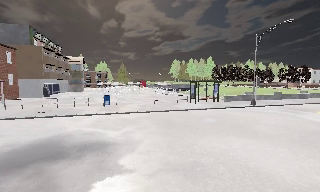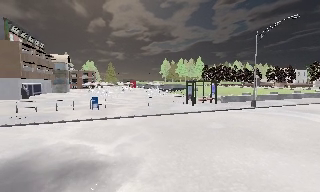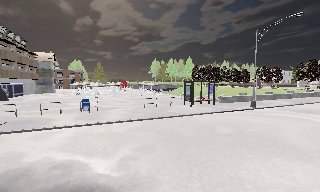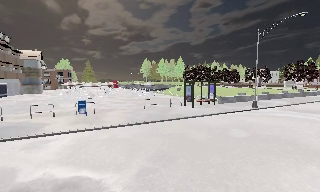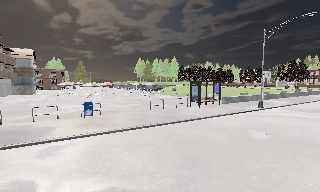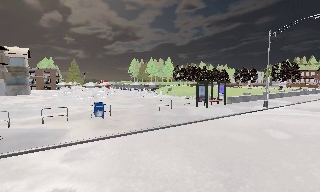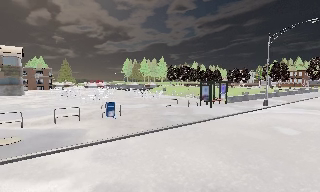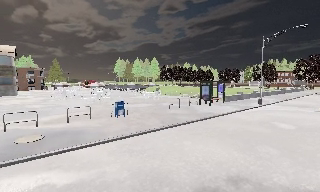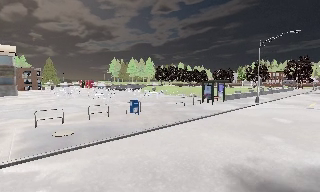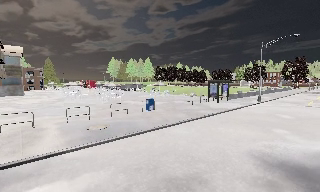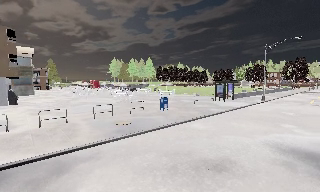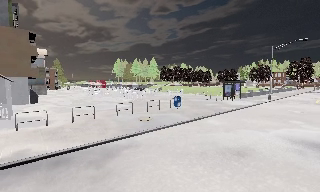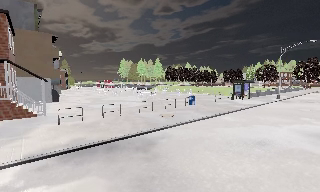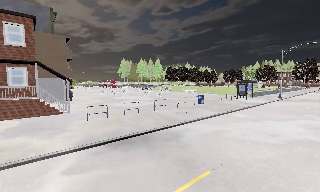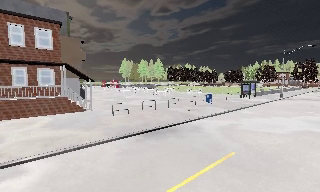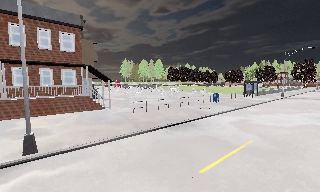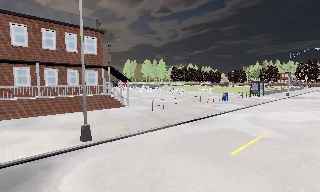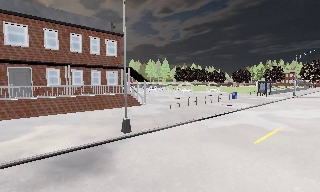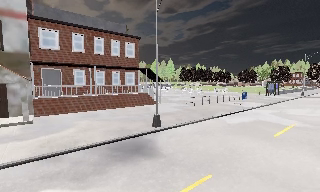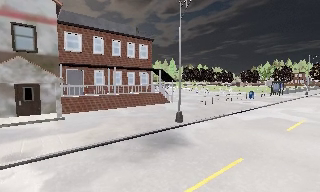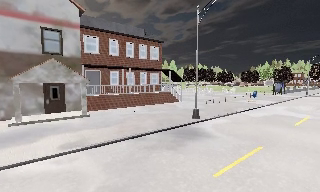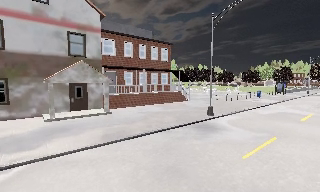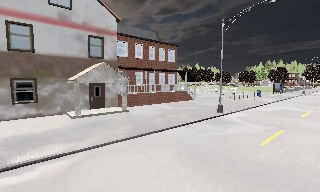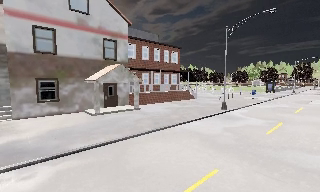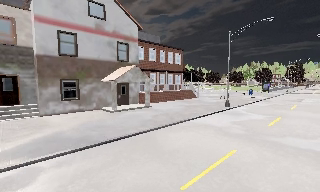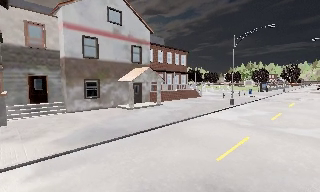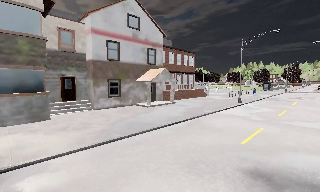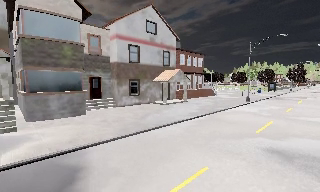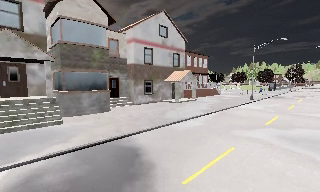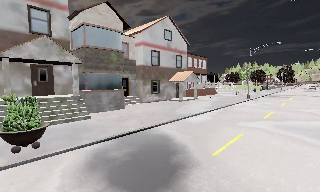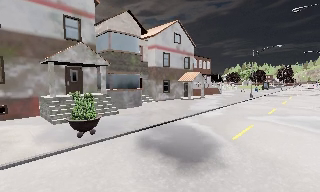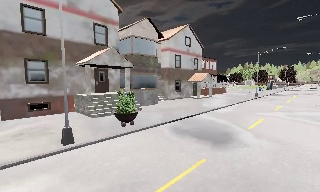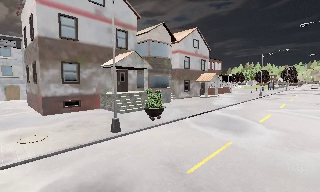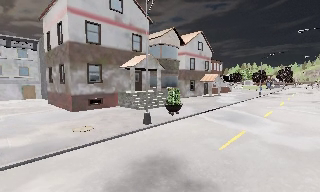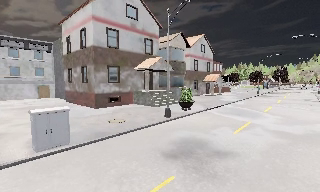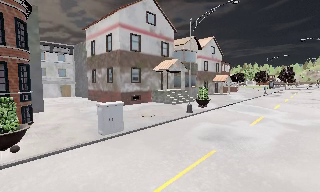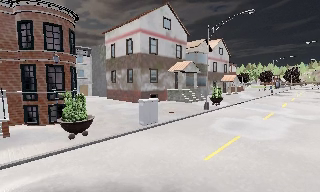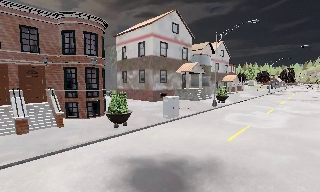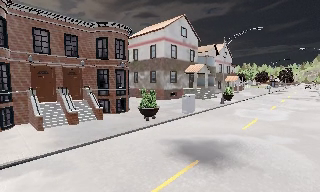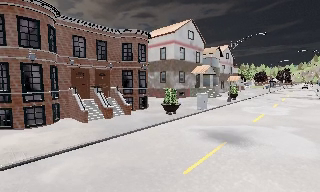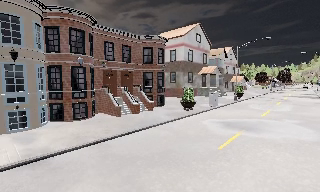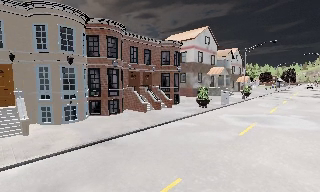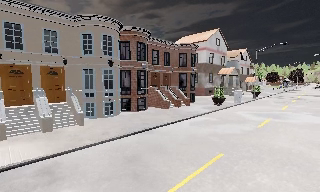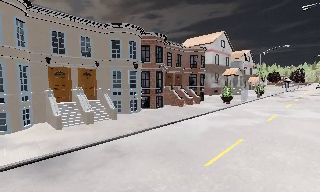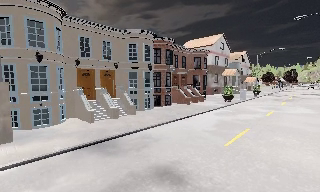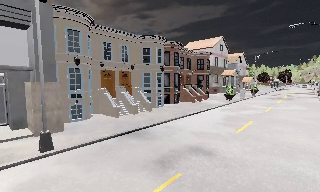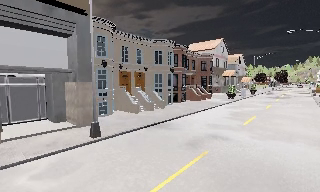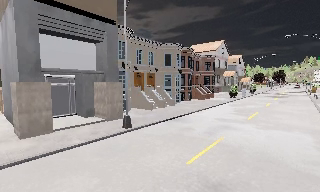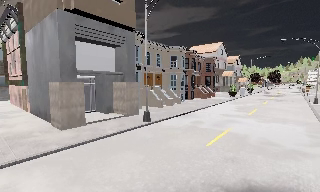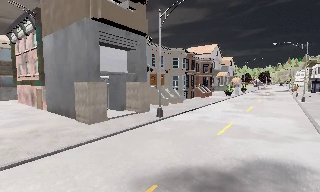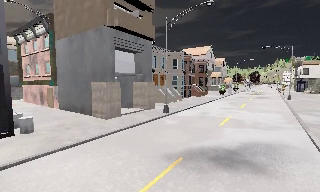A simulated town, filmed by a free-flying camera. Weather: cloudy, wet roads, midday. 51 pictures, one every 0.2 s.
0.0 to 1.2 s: The camera pans to its right, which is clockwise from overhead, by about 20 degrees. It travels to its left and forward, about 7 m.
1.2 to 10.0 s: The camera pans to its right, which is clockwise from overhead, by about 20 degrees. It travels to its left and backward, about 85 m, so close, fixed things drift to the right.
The film runs backward here.
